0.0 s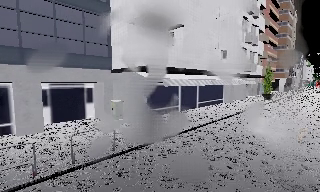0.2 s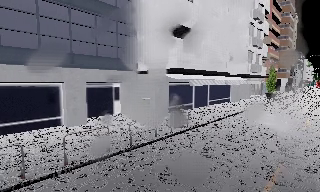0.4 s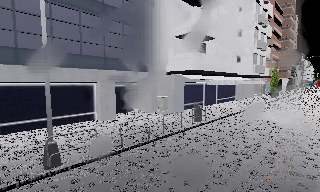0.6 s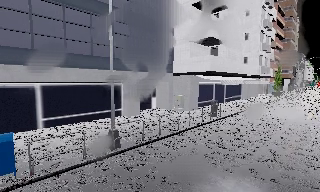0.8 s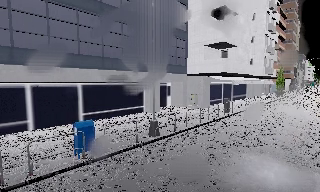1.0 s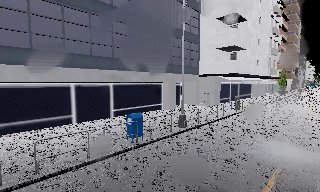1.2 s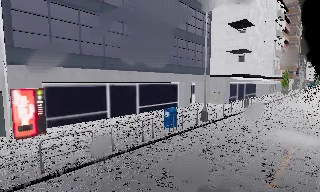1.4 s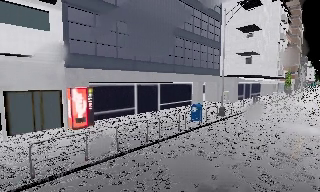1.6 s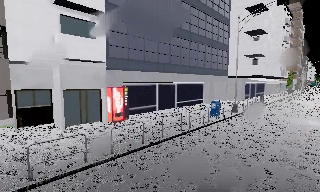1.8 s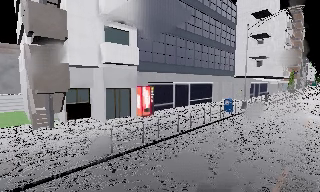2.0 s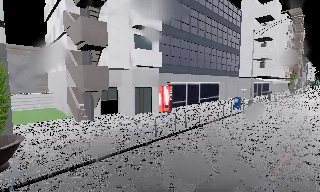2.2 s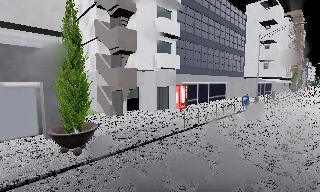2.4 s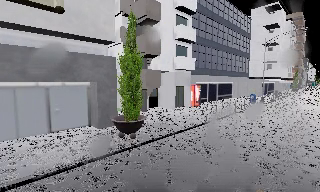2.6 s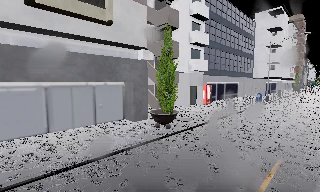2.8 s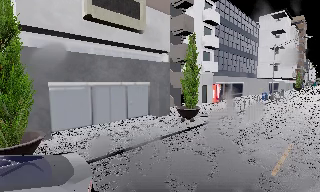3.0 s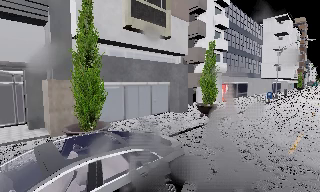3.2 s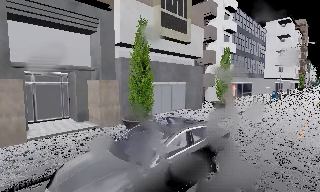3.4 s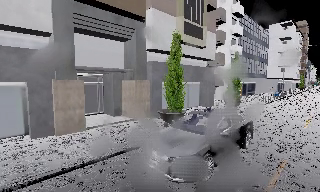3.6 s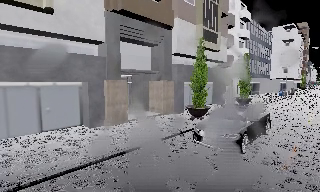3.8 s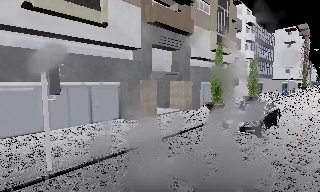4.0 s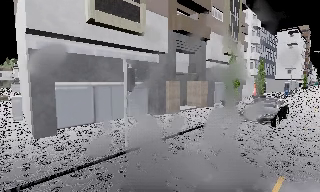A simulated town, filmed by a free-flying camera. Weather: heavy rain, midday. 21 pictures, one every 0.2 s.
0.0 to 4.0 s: The camera travels to its left and backward, about 40 m, so close, fixed things drift to the right.
The film runs backward here.
